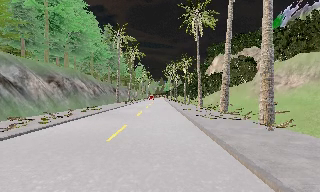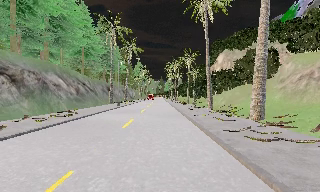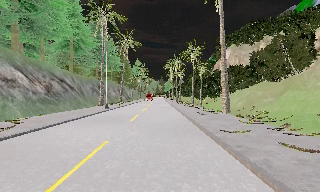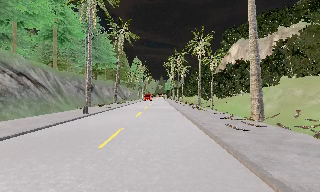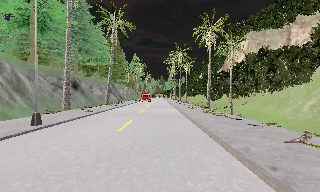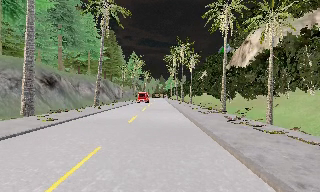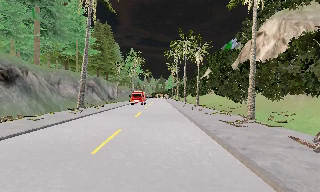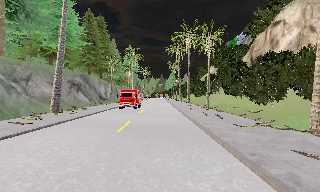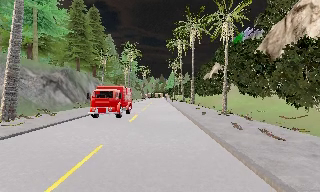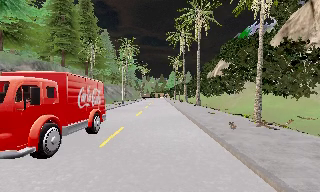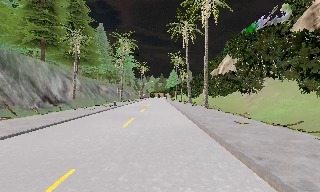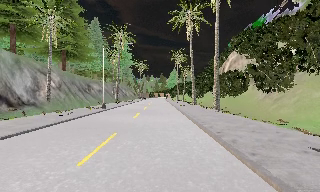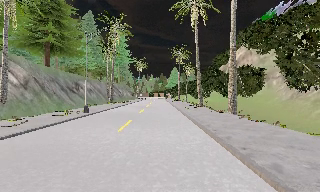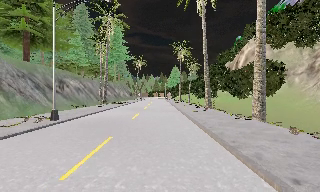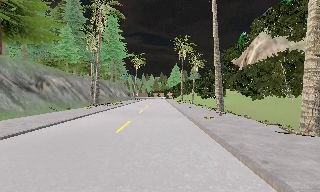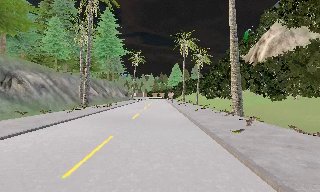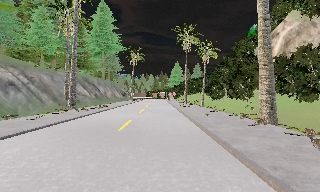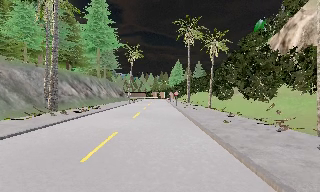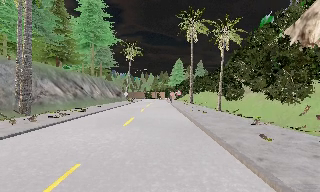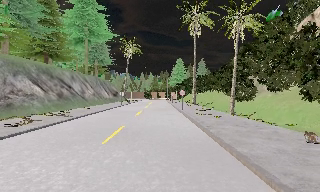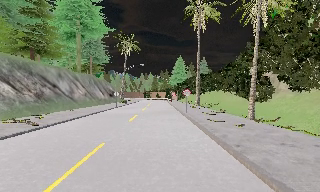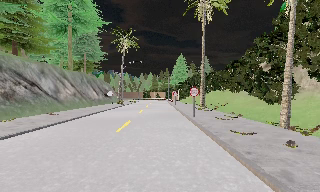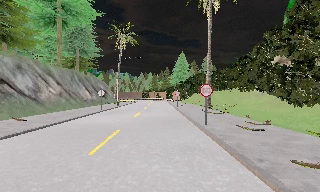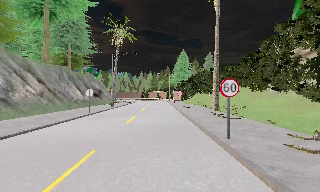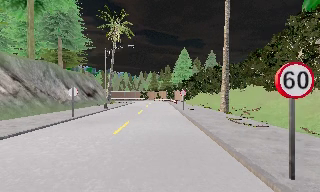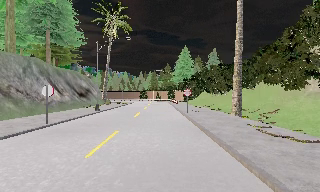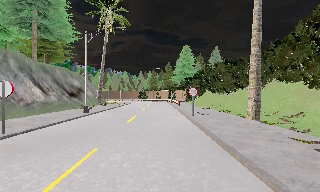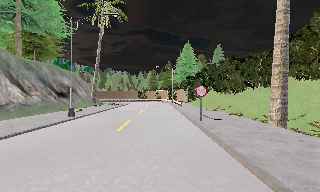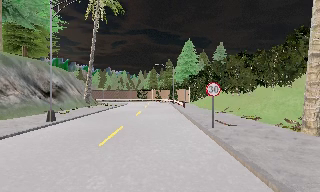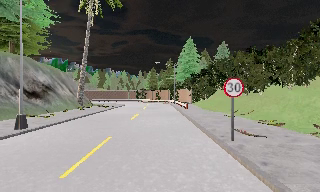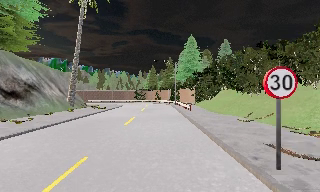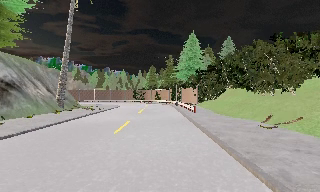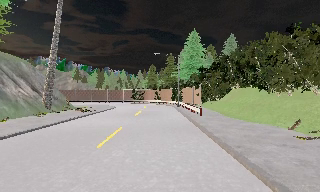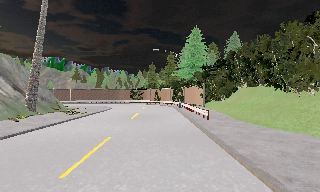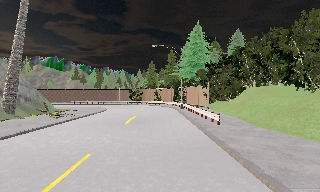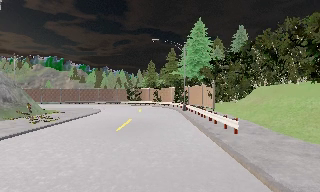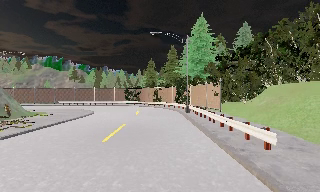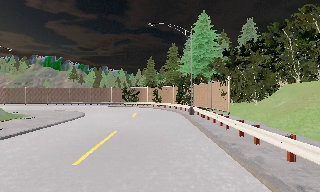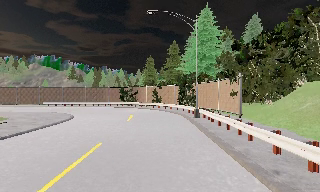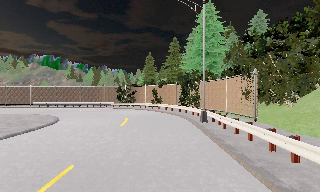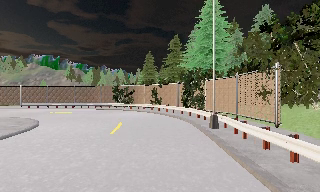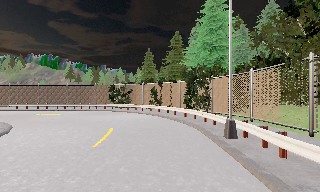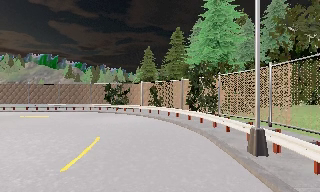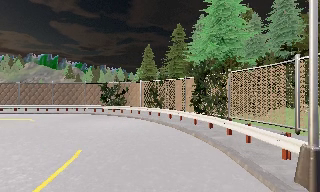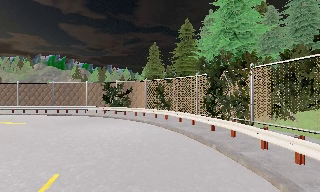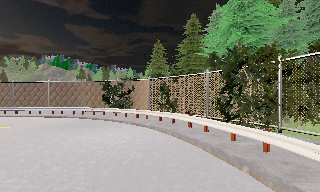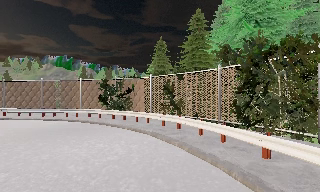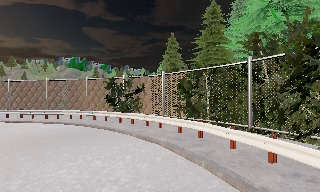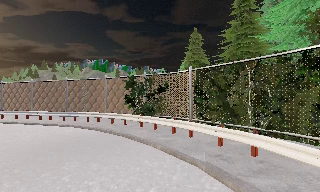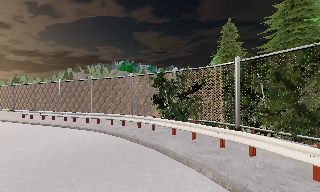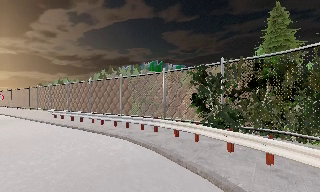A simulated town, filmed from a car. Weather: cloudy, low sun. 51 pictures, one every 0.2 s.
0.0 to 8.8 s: The camera travels forward, about 145 m, so what stands in front looms larger. It loses speed.
8.8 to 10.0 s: The camera swings to its left by about 30 degrees, and the scene slides to the right. It travels forward, about 10 m.
The film runs forward here.
